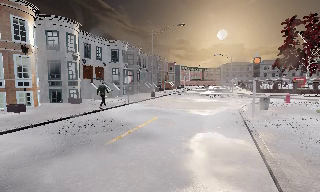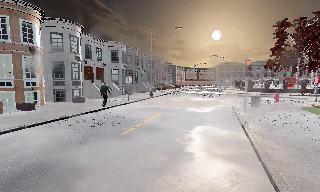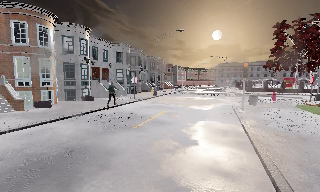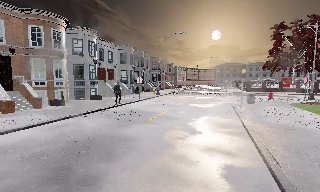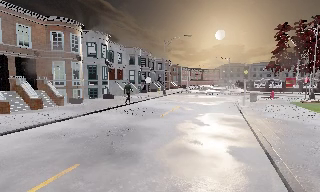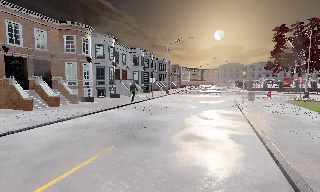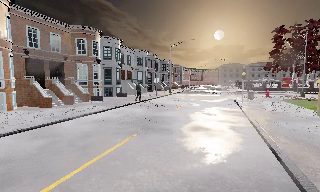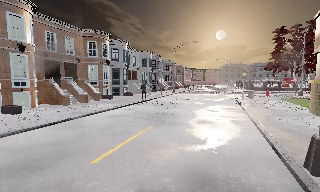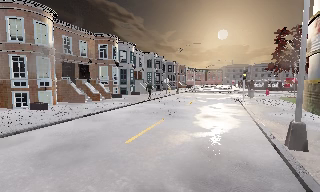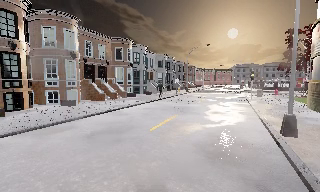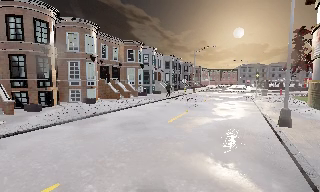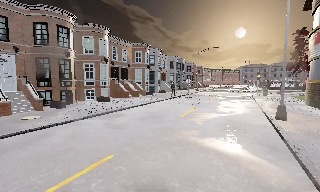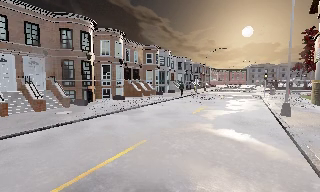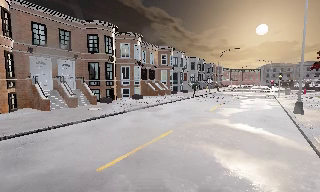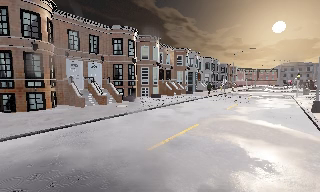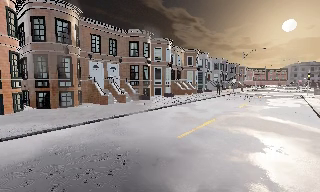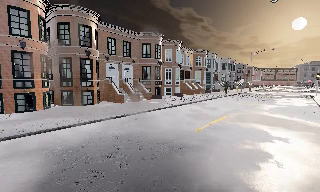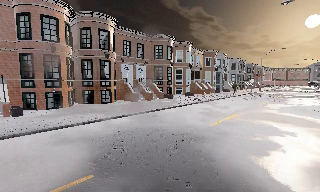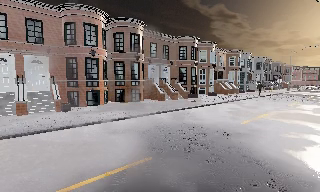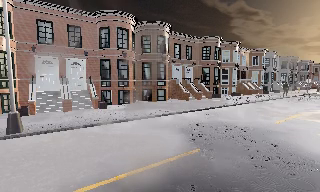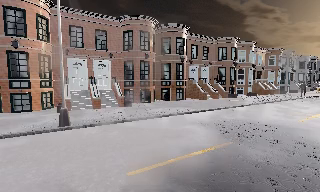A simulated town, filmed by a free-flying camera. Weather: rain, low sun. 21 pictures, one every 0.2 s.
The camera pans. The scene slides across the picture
to the right.
The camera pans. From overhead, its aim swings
counterclockwise.
0.0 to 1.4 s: The camera travels backward and to its left, about 8 m, so what stands in front gets smaller.
1.4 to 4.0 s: The camera pans to its left, which is counterclockwise from overhead, by about 40 degrees. It travels backward and to its left, about 14 m.
The film runs backward here.
